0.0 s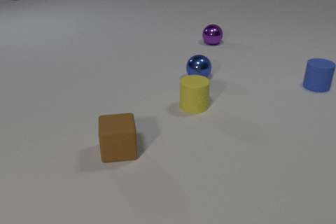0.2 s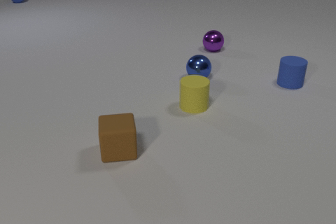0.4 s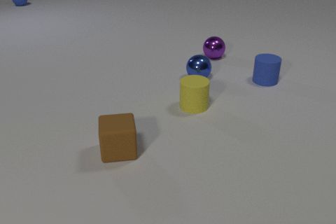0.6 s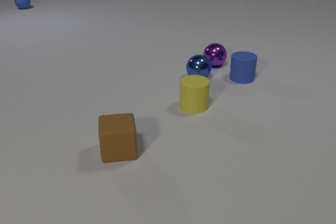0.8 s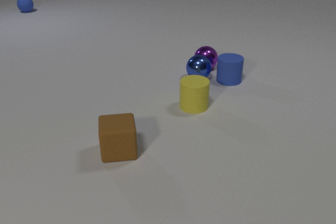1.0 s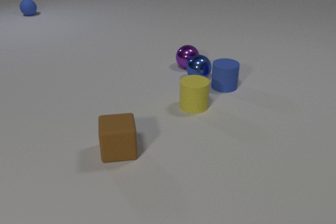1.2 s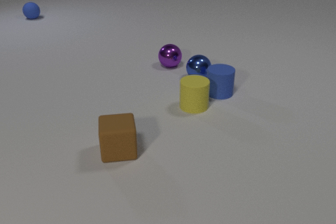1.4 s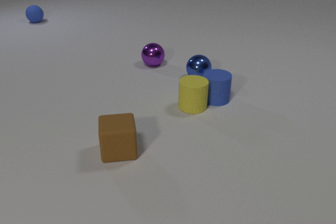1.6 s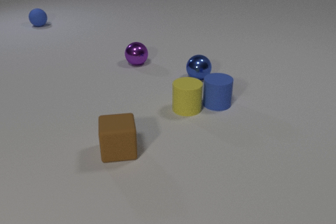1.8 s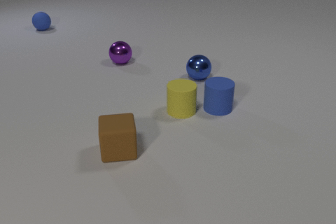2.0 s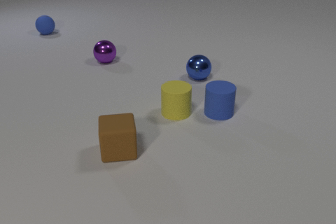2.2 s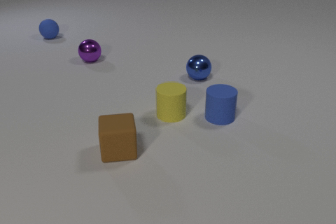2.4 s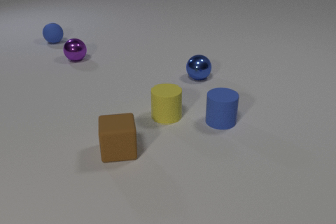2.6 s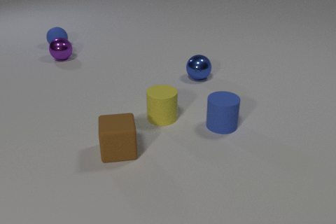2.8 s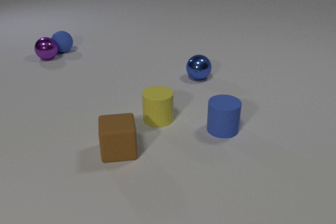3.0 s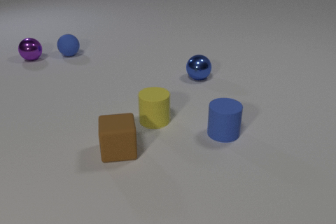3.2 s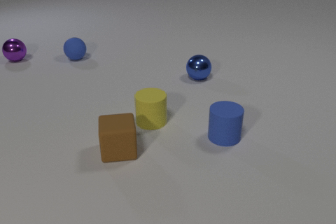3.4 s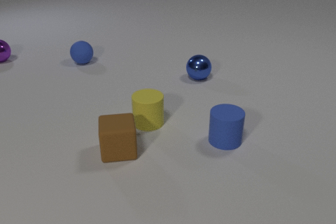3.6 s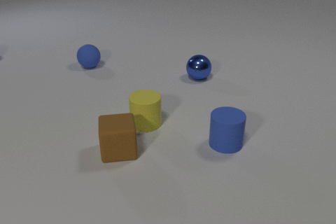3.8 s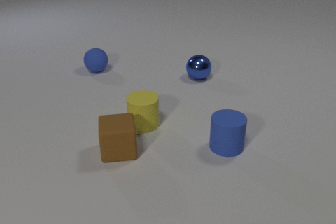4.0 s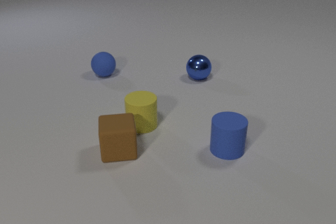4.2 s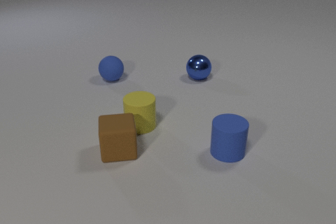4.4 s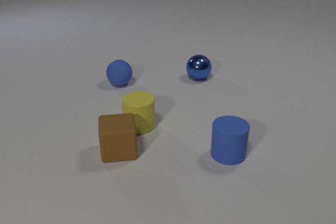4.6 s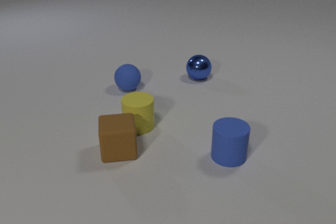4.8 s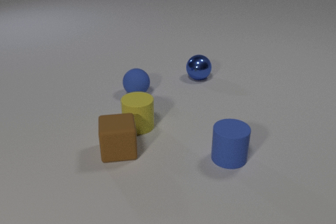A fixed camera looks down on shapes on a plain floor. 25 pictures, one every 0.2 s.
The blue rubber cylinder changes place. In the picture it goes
toward the camera.
The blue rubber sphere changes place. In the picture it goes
toward the camera.
0.0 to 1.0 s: The purple metal sphere rolls toward the camera. The blue rubber cylinder slides to the left. The blue rubber sphere rolls toward the camera. The purple metal sphere and the blue rubber cylinder collide.
1.0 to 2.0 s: The purple metal sphere rolls to the left. The blue rubber cylinder slides toward the camera. The yellow rubber cylinder slides to the left and toward the camera. The blue rubber sphere rolls toward the camera. The blue rubber cylinder and the yellow rubber cylinder collide.
2.0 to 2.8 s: The purple metal sphere rolls to the left. The blue rubber cylinder slides toward the camera. The yellow rubber cylinder slides to the left and toward the camera. The blue rubber sphere rolls toward the camera. The purple metal sphere and the blue rubber sphere collide.
2.8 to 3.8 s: The purple metal sphere rolls to the left, leaves at the left edge. The blue rubber cylinder slides toward the camera. The yellow rubber cylinder slides to the left and toward the camera. The blue rubber sphere rolls toward the camera and to the right.
3.8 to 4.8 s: The blue rubber cylinder slides toward the camera. The blue rubber sphere rolls toward the camera and to the right.
What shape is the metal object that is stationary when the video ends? sphere.
Are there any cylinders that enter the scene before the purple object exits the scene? no.
How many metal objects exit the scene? 1.
